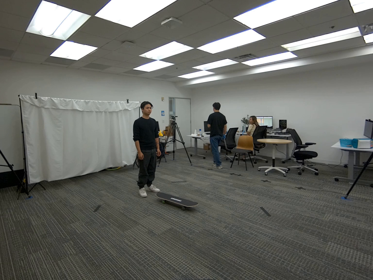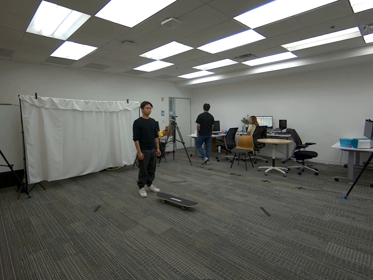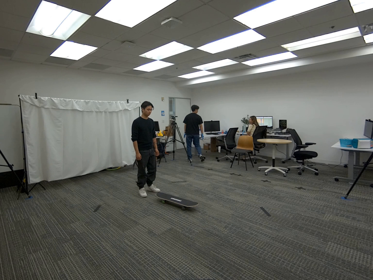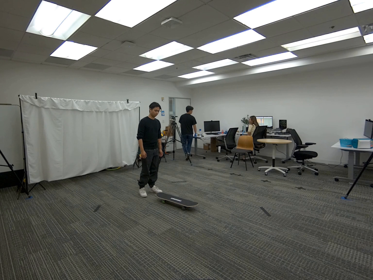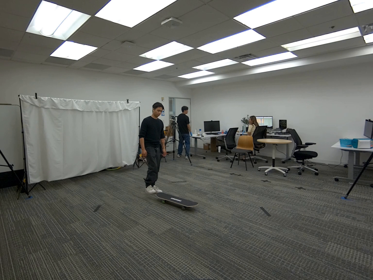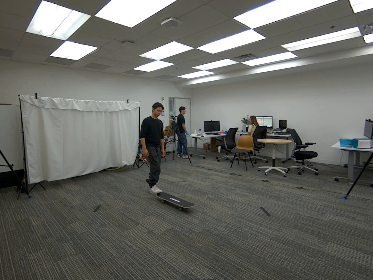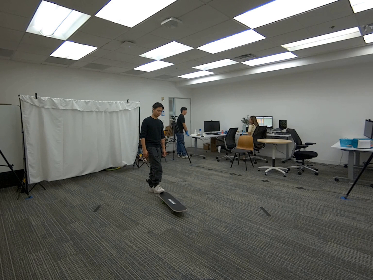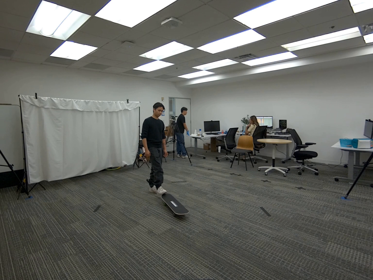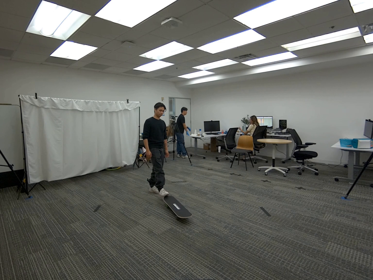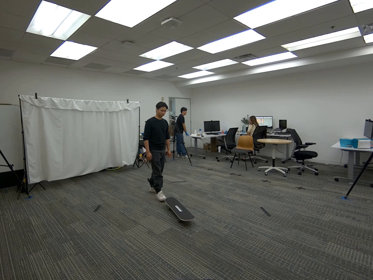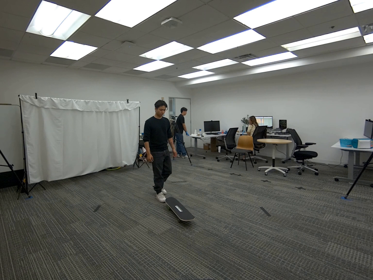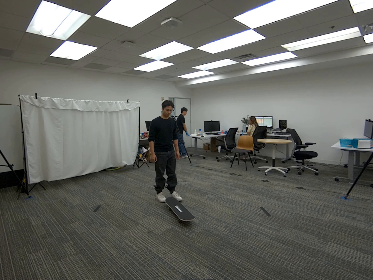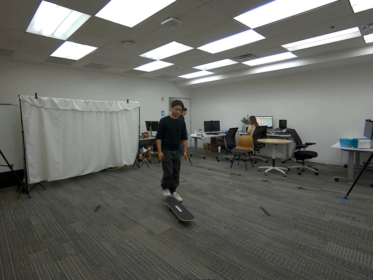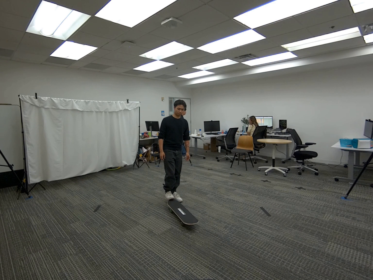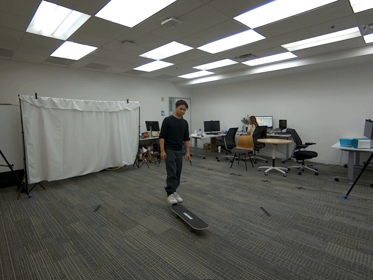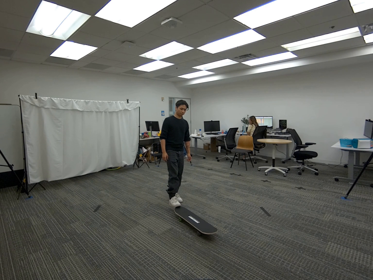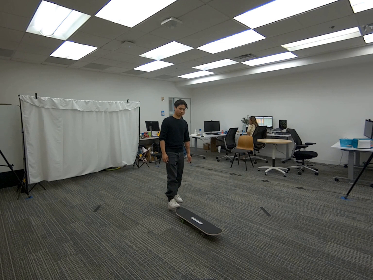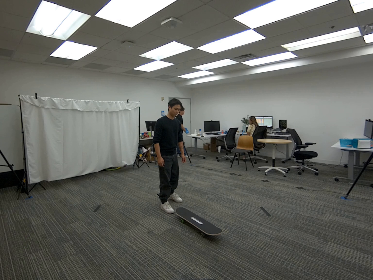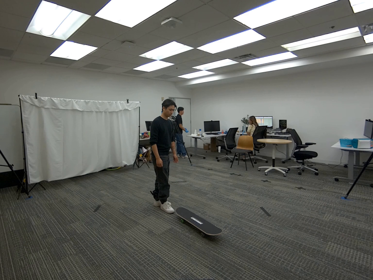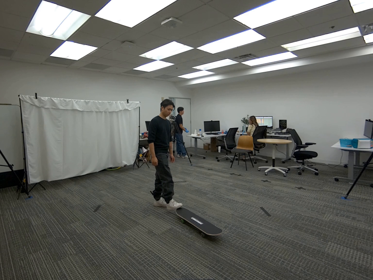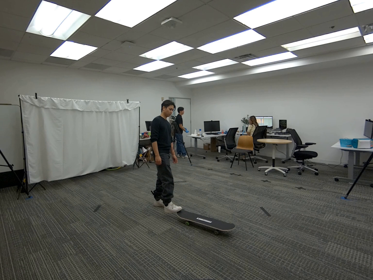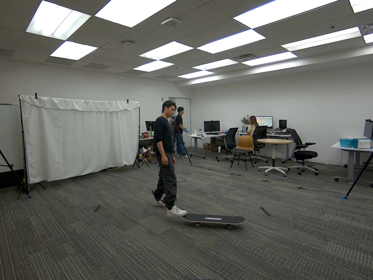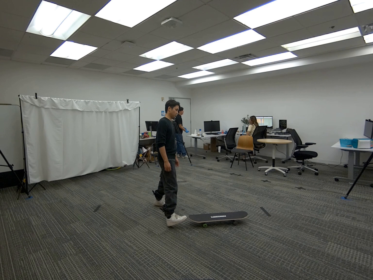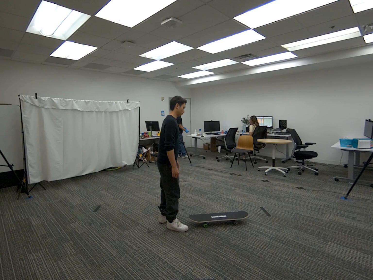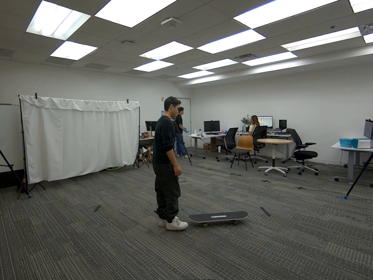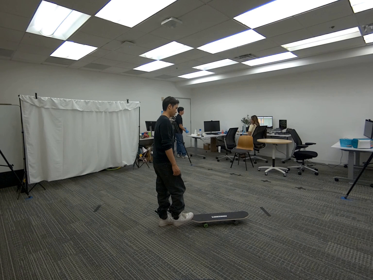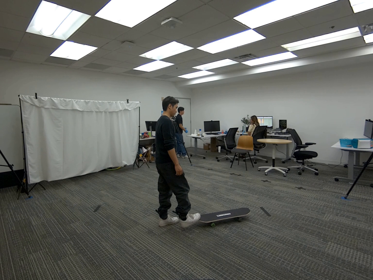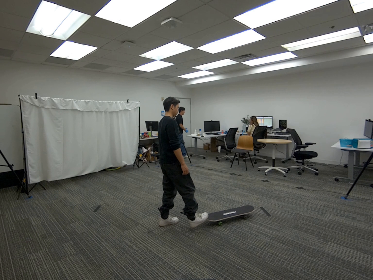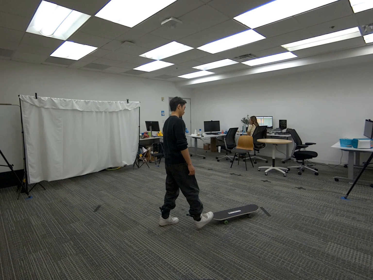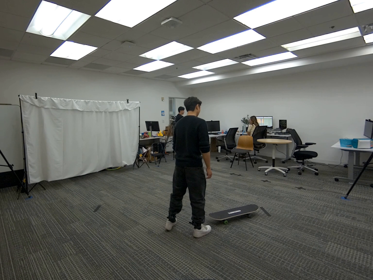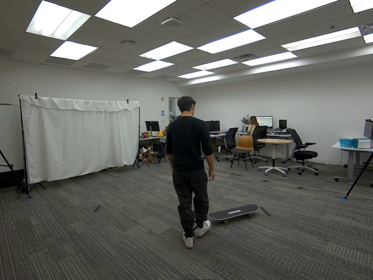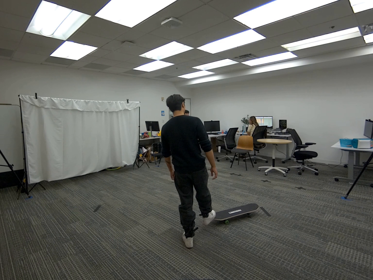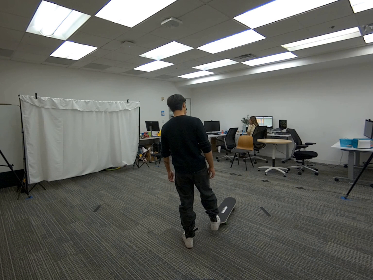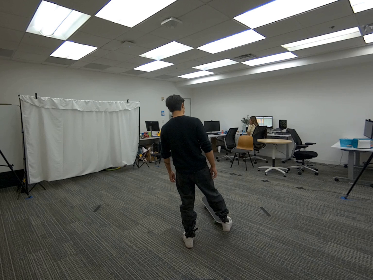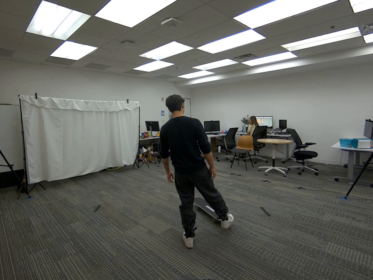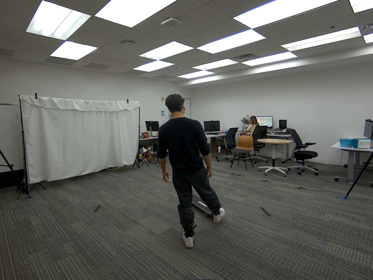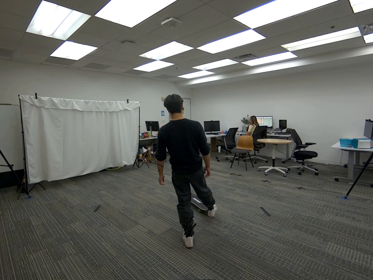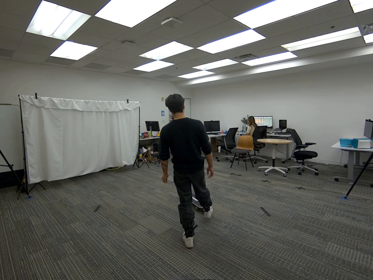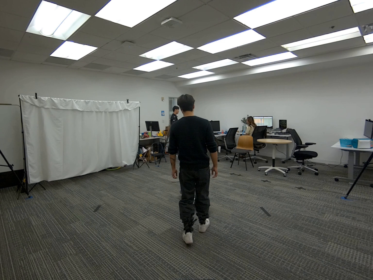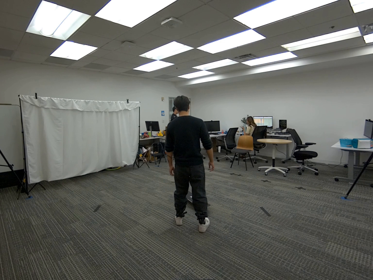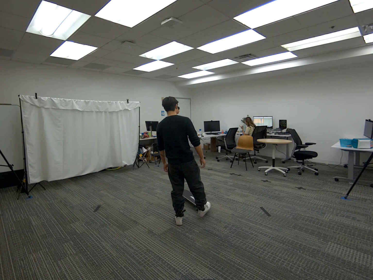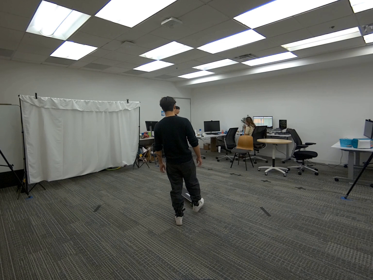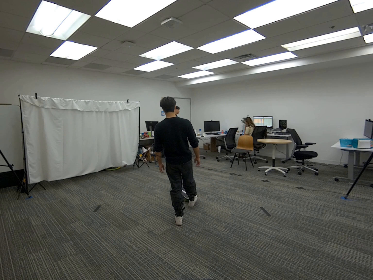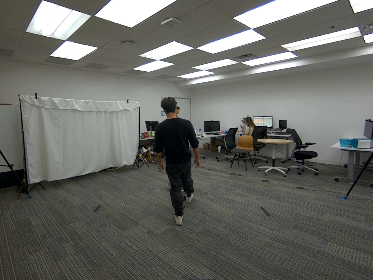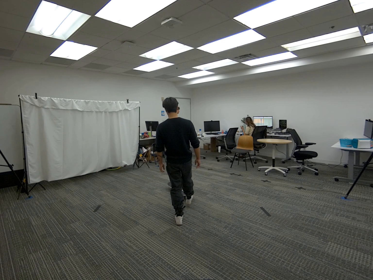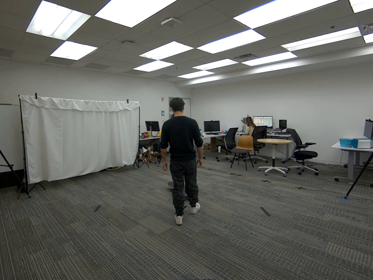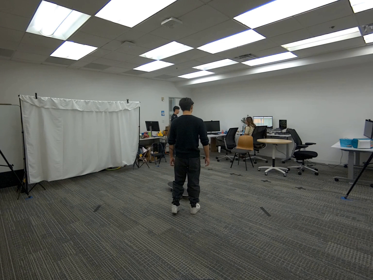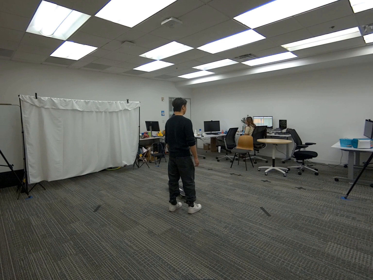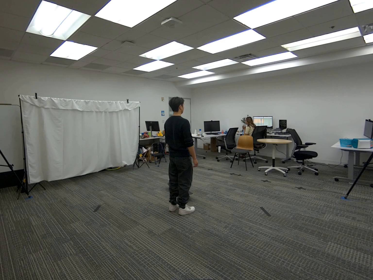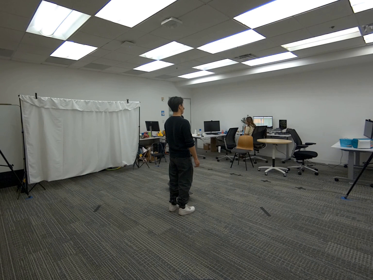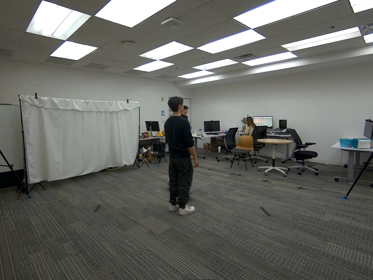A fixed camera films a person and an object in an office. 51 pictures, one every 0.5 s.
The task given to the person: Walk to the skateboard on the floor. Use one of your foot to push the skateboard around the ground within the bounding area. Stop pushing the skateboard when finish.
